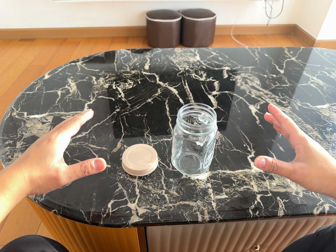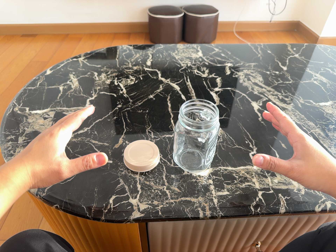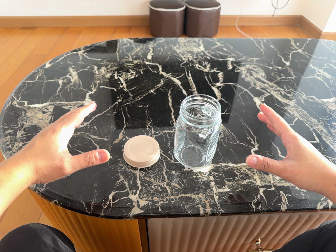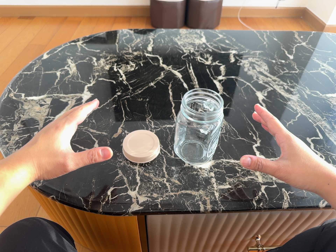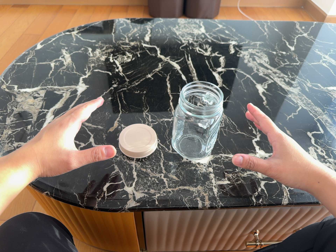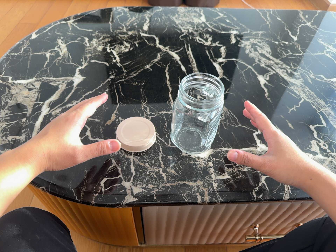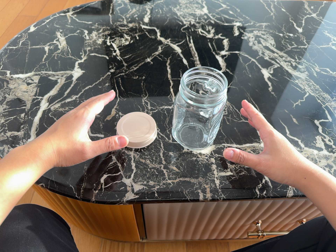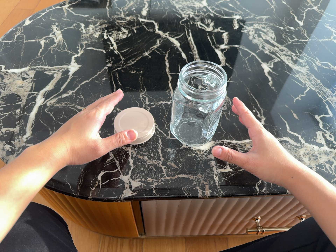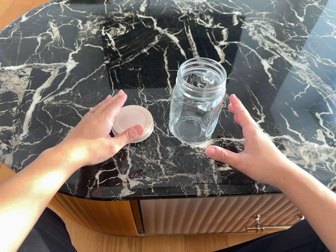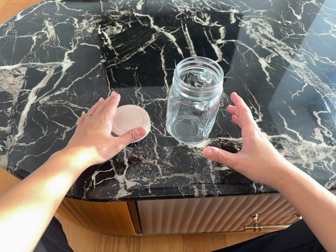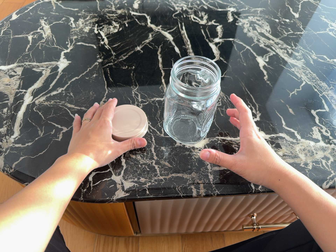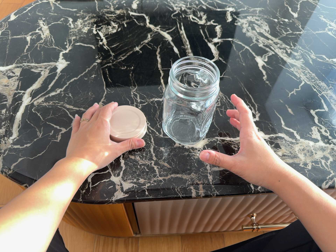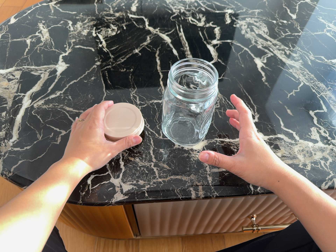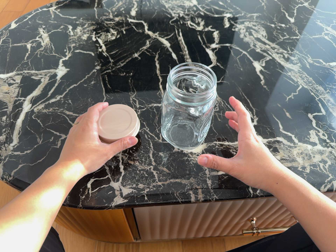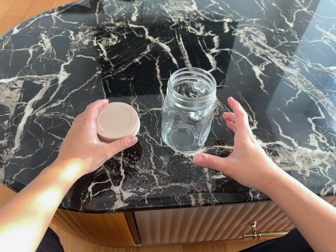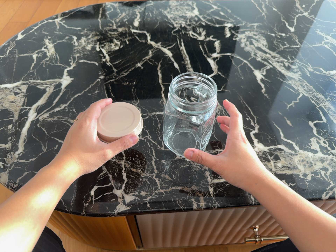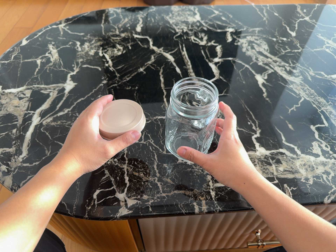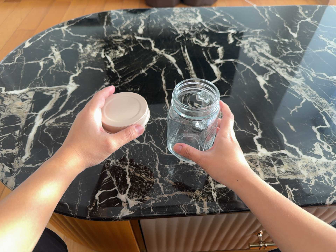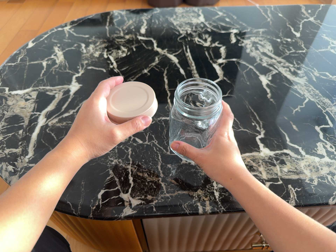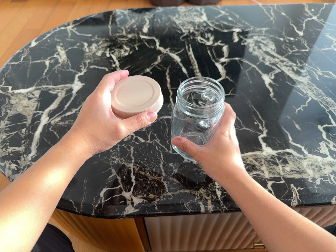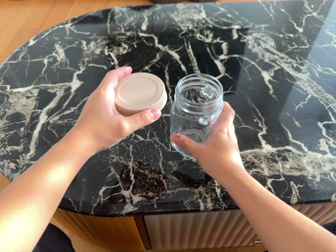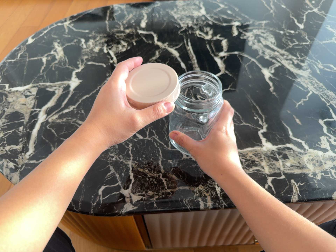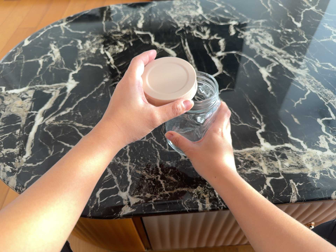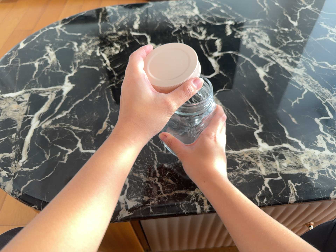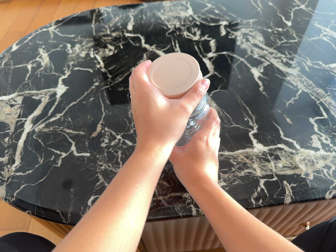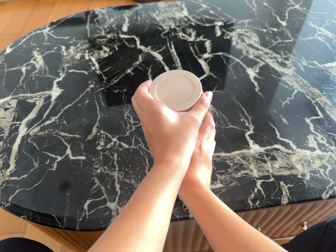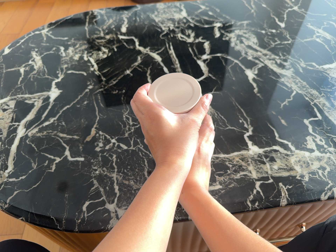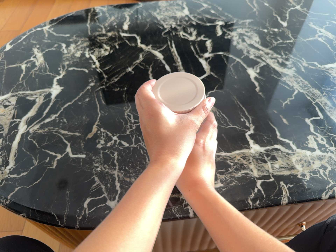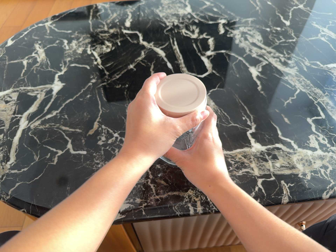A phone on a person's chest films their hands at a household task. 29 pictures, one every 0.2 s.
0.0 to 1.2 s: The camera travels forward, about 6 cm, so what stands in front looms larger. Its aim tips toward the bottom of its view by about 10 degrees, and the scene shifts upward.
1.2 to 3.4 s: The camera shifts only a little, or ends up much as it began.
3.4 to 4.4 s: The camera keeps its place and its aim.
4.4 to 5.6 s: The camera shifts only a little, or ends up much as it began.
The film runs backward here.
